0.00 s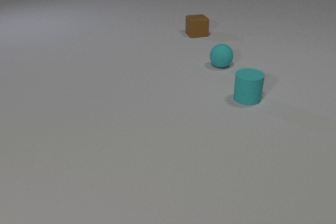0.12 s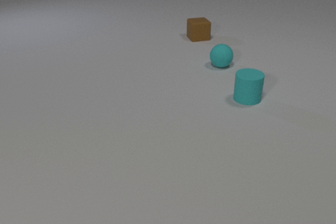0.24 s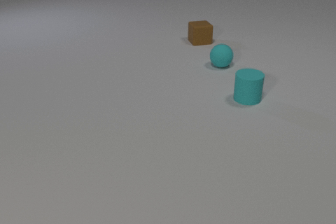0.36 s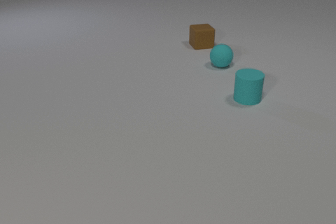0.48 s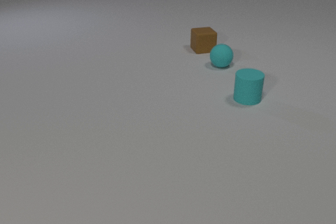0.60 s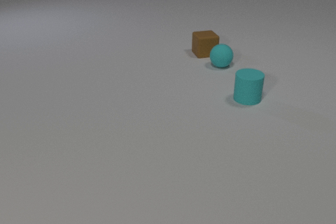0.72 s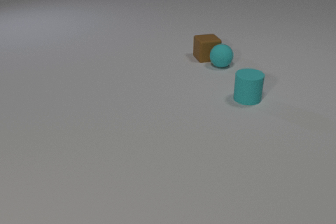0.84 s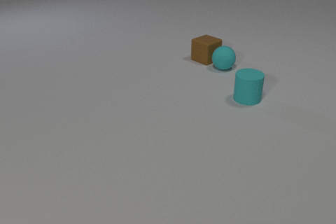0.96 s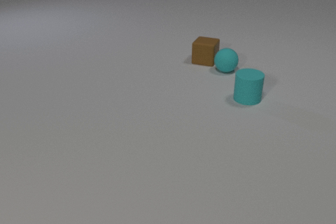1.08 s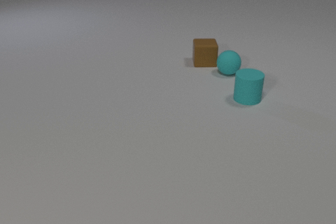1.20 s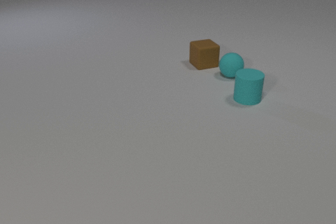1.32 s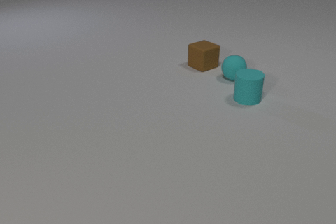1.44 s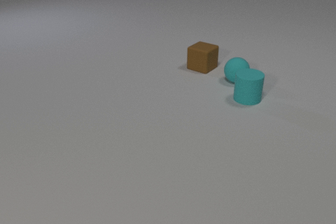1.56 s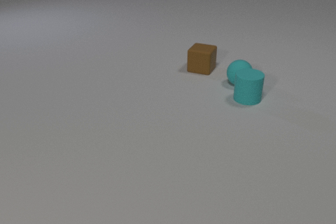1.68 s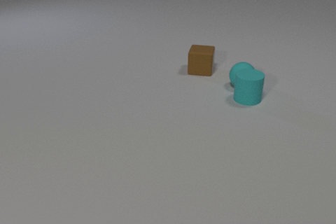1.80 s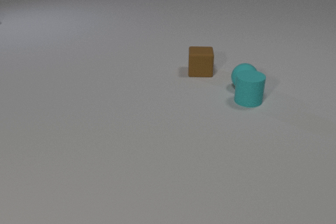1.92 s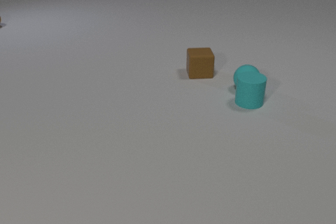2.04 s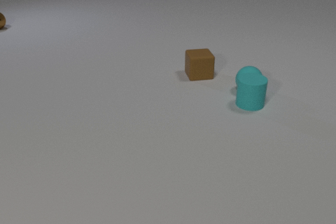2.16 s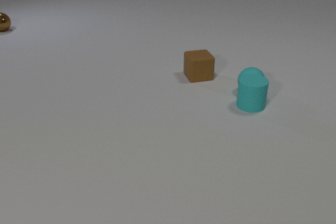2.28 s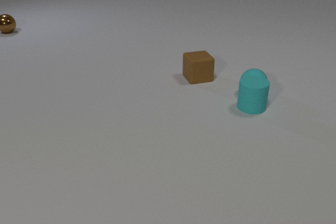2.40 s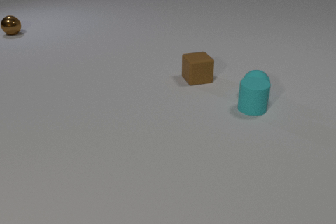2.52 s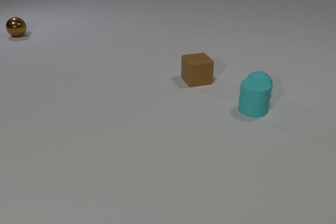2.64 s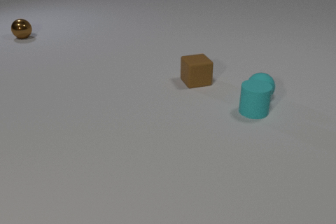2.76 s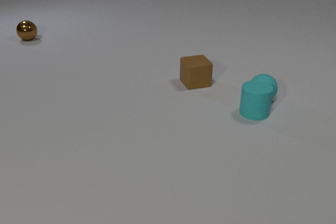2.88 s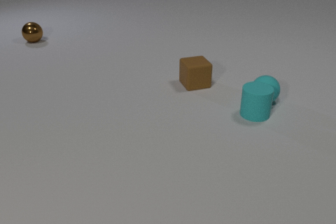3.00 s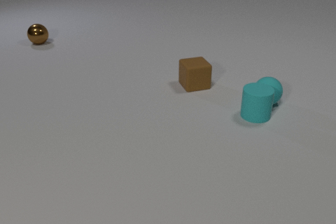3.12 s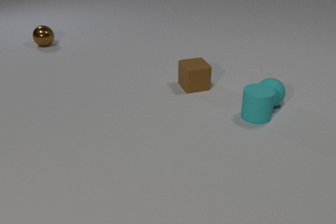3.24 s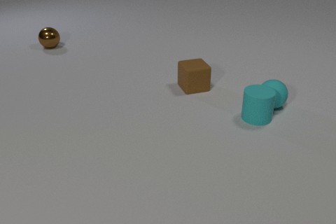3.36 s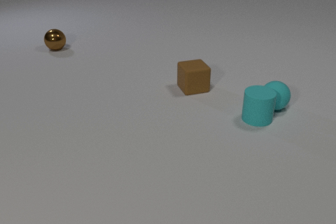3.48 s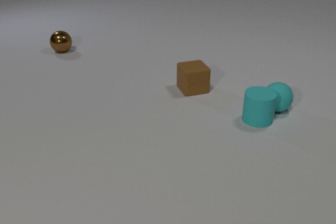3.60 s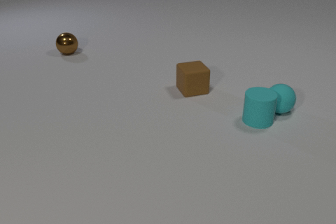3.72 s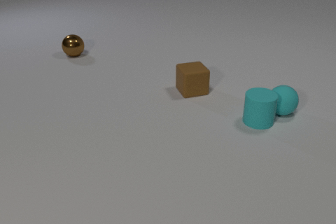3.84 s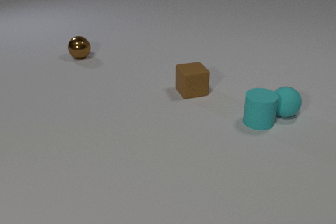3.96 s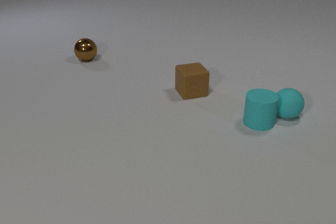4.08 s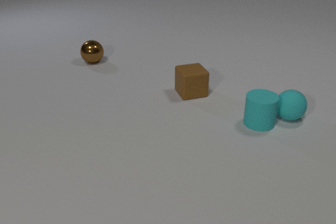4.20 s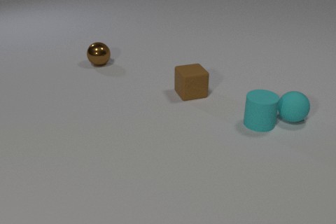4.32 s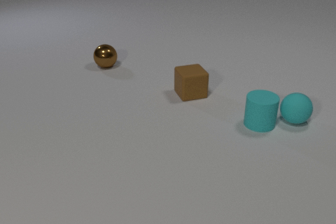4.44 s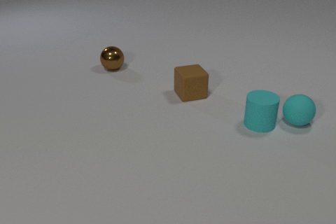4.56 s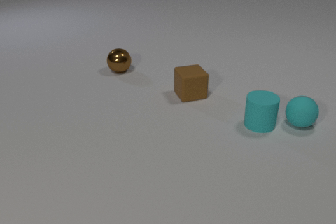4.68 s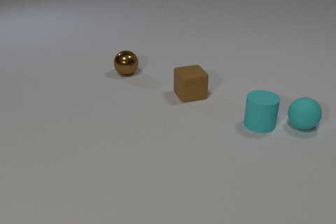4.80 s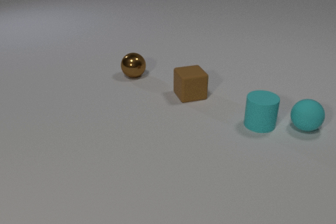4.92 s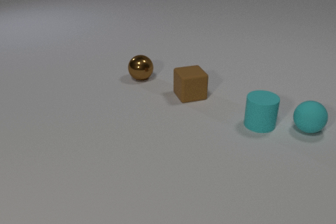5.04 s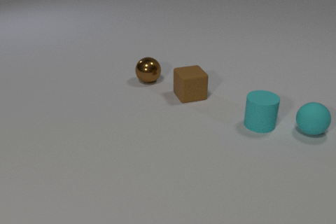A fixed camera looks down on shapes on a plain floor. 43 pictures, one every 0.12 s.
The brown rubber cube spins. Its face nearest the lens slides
to the right.
The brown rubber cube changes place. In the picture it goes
toward the camera.
0.00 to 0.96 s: The brown rubber cube slides toward the camera, spins counterclockwise seen from above by about 45 degrees, its near face sliding to the right. The cyan rubber sphere rolls toward the camera and to the right. The brown rubber cube and the cyan rubber sphere collide.
0.96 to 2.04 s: The brown rubber cube slides toward the camera, spins so that its near face slides to the right, counterclockwise seen from above. The cyan rubber sphere rolls toward the camera and to the right. The brown metal sphere comes in at the left edge, rolls toward the camera and to the right. The cyan rubber cylinder slides toward the camera. The cyan rubber sphere and the cyan rubber cylinder collide.
2.04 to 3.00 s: The brown rubber cube slides toward the camera. The cyan rubber sphere rolls toward the camera and to the right. The brown metal sphere rolls toward the camera and to the right. The cyan rubber cylinder slides toward the camera.
3.00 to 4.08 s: The brown rubber cube slides toward the camera. The cyan rubber sphere rolls toward the camera and to the right. The brown metal sphere rolls toward the camera and to the right. The cyan rubber cylinder slides toward the camera.
4.08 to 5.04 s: The brown rubber cube slides toward the camera. The cyan rubber sphere rolls to the right and toward the camera. The brown metal sphere rolls to the right and toward the camera.
What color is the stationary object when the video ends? cyan.
Are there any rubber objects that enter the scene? no.
What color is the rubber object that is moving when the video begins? brown.
